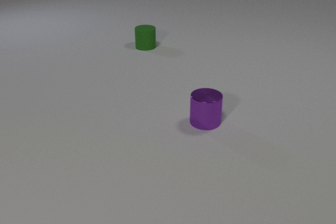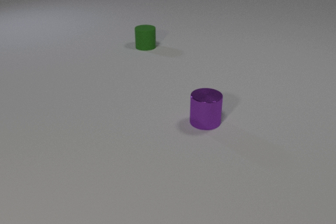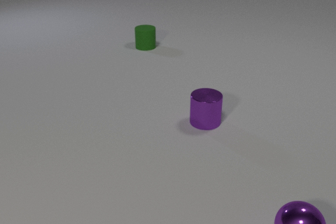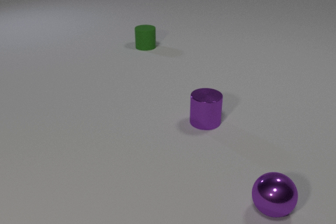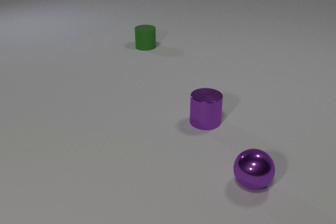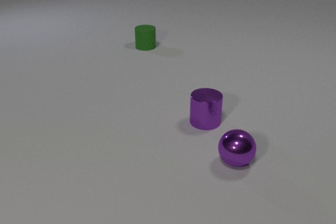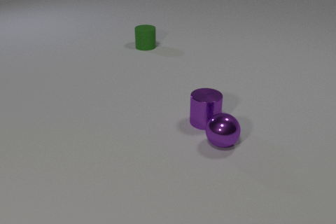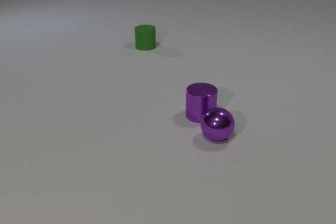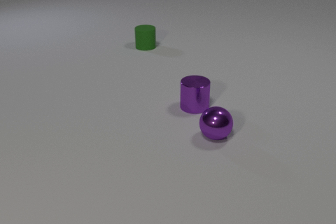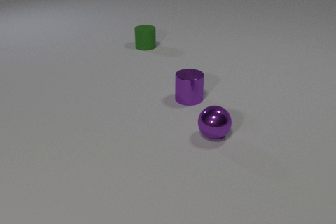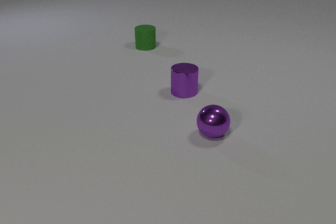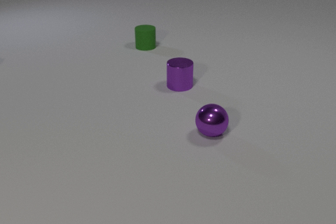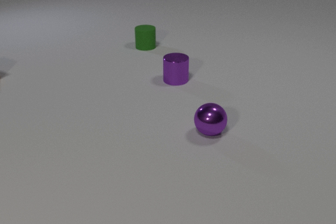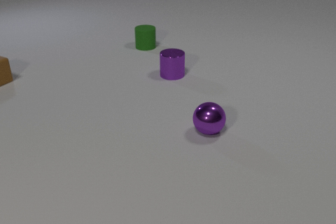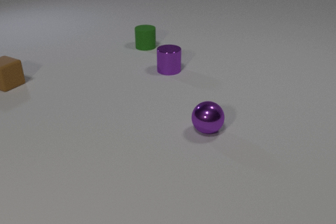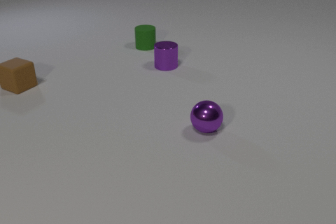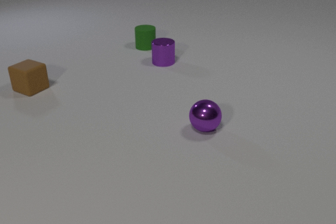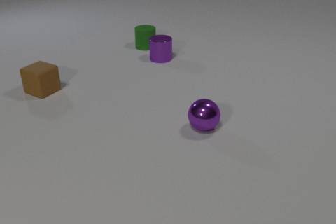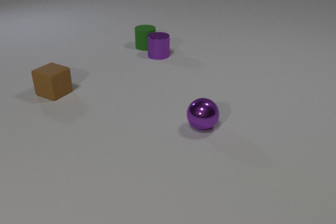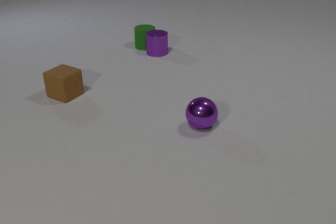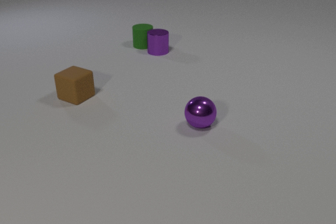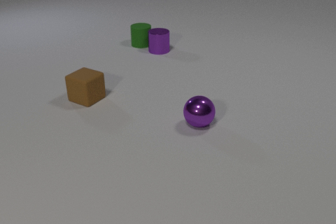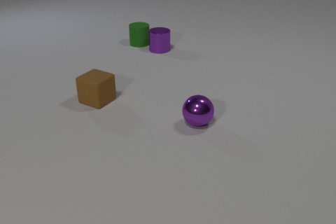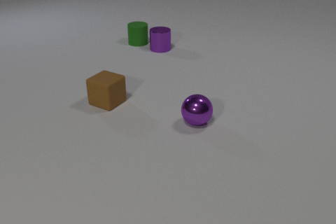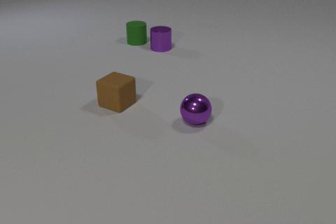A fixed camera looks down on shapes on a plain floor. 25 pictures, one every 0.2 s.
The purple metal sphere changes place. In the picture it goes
away from the camera.
The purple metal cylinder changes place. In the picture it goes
away from the camera.
0.0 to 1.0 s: The purple metal sphere comes in at the bottom edge, rolls away from the camera and to the left.
1.0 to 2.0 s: The purple metal sphere rolls away from the camera and to the left. The purple metal cylinder slides away from the camera. The purple metal sphere and the purple metal cylinder collide.
2.0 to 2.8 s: The purple metal sphere moves, and ends about where it began. The purple metal cylinder slides away from the camera. The brown rubber cube comes in at the left edge, slides to the right and toward the camera.
2.8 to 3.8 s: The purple metal sphere rolls away from the camera. The purple metal cylinder slides away from the camera. The brown rubber cube slides to the right and toward the camera. The purple metal cylinder and the green rubber cylinder collide.
3.8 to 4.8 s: The purple metal sphere rolls away from the camera. The purple metal cylinder slides away from the camera. The green rubber cylinder slides away from the camera and to the left. The brown rubber cube slides to the right and toward the camera.
What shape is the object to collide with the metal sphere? cylinder.
How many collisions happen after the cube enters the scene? 1.
Are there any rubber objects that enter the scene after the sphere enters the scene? yes.
